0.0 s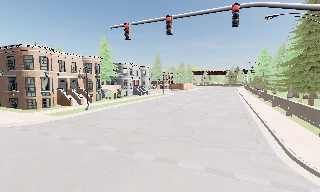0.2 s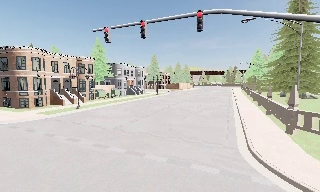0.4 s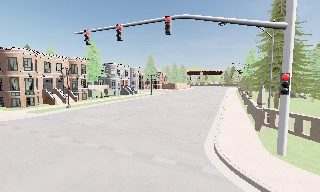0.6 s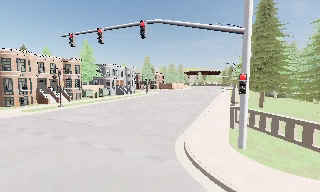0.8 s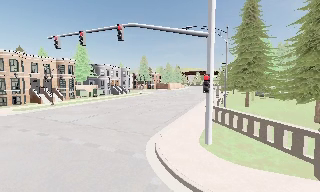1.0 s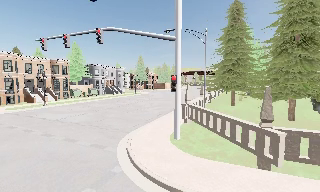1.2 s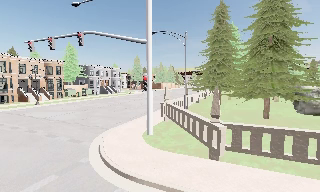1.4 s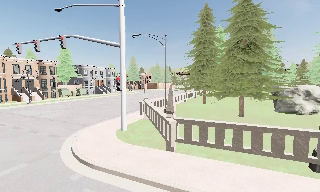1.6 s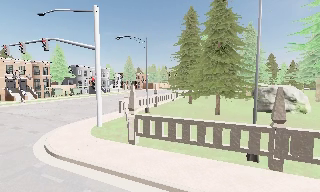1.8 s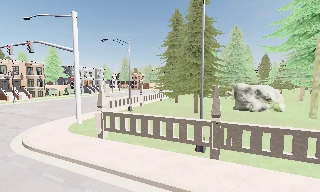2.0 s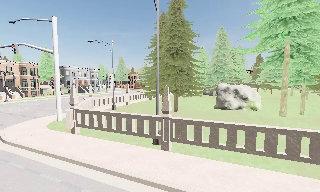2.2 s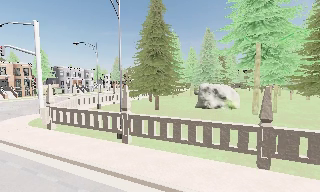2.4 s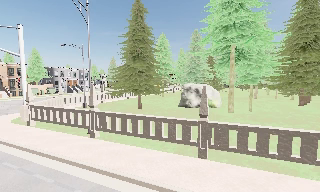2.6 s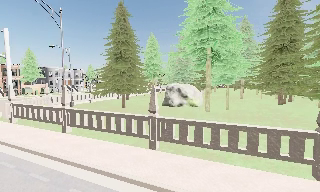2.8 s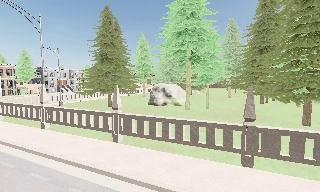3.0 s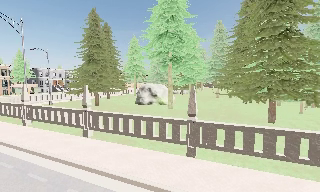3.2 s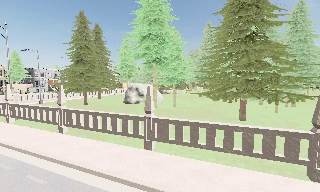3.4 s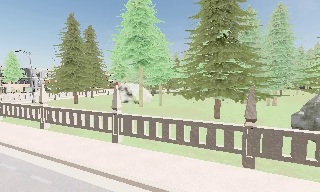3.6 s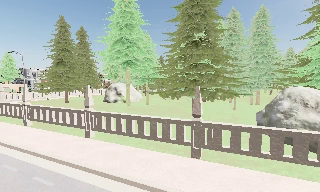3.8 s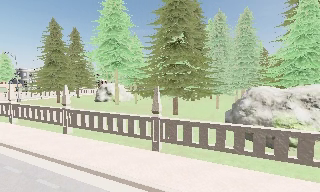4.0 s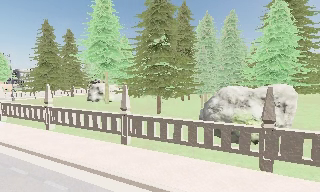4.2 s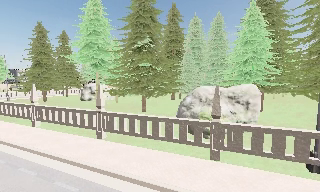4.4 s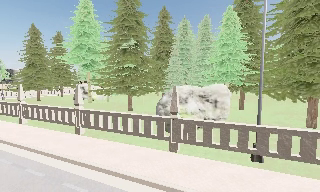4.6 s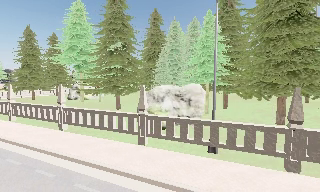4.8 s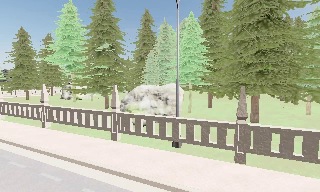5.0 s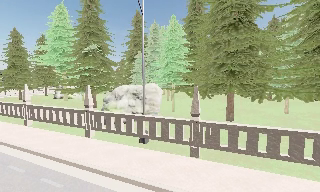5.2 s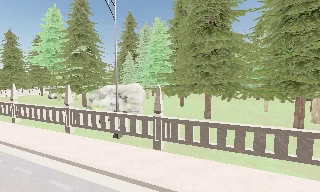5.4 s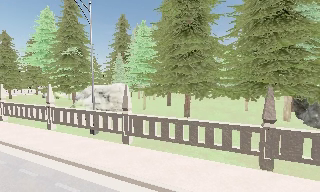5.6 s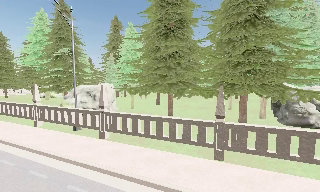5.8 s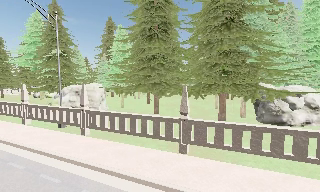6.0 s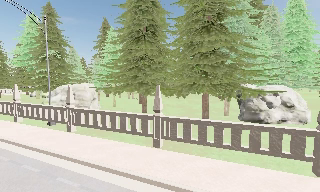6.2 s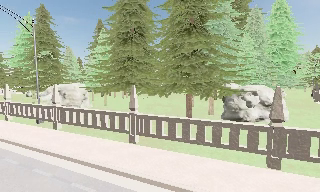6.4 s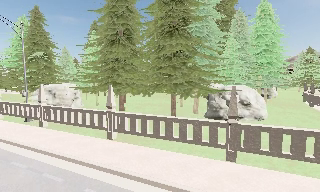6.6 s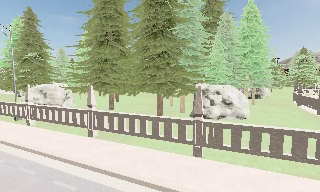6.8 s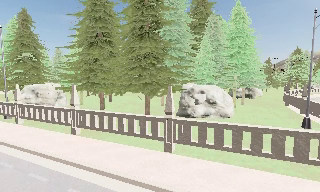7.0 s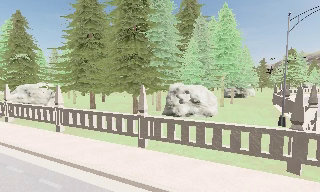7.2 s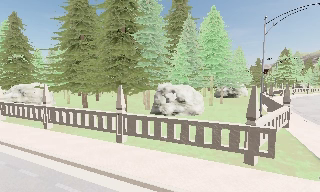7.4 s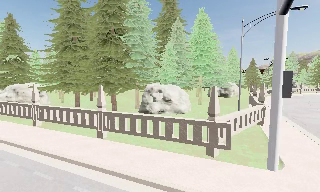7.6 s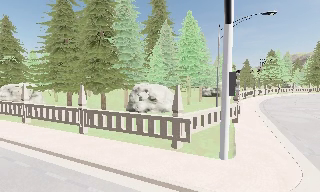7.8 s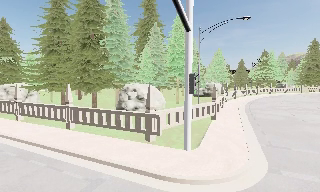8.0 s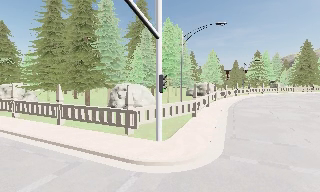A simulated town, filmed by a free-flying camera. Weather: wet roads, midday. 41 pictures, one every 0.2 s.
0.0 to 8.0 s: The camera travels to its right and backward, about 65 m, so close, fixed things drift to the left.
The film runs backward here.
